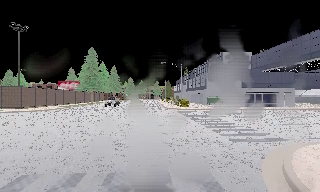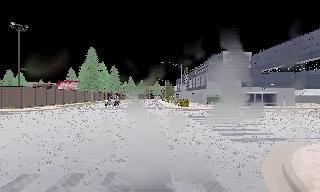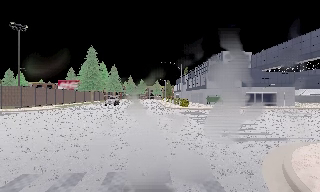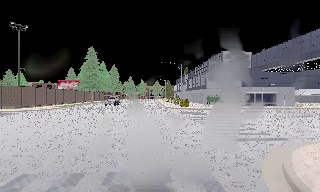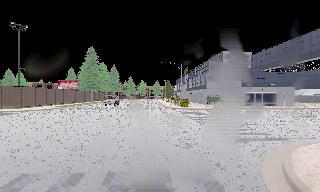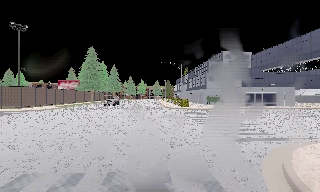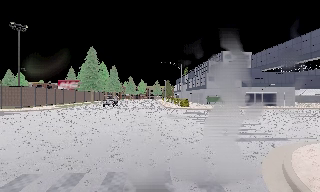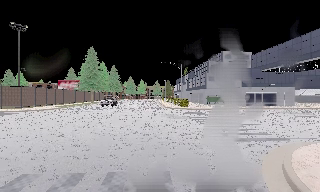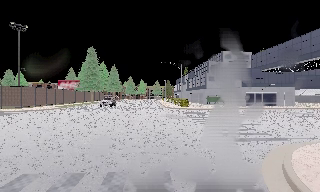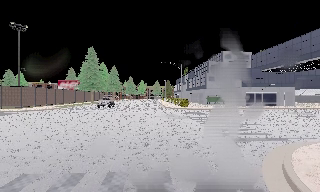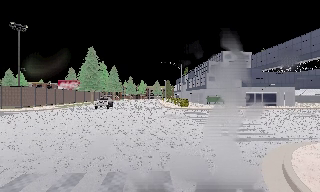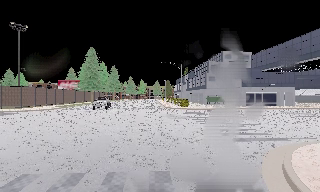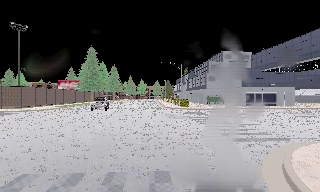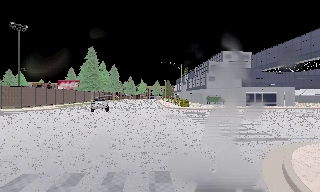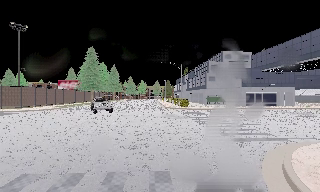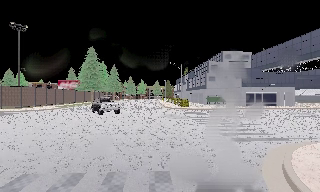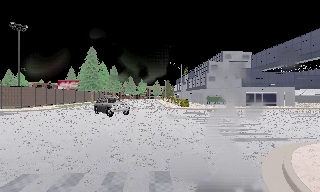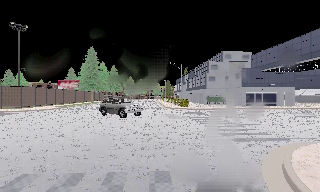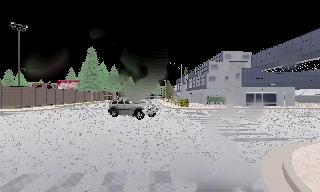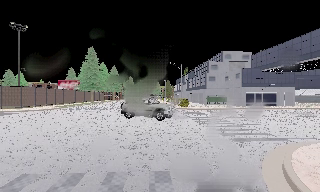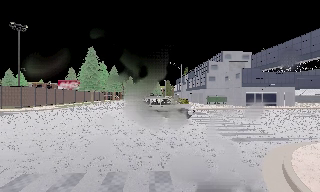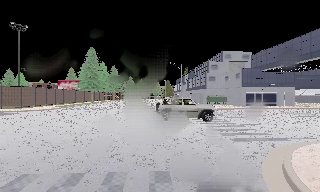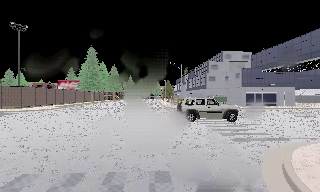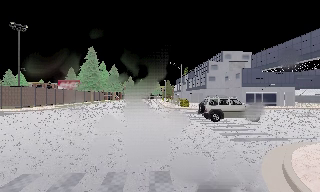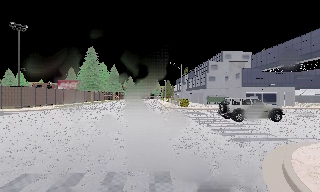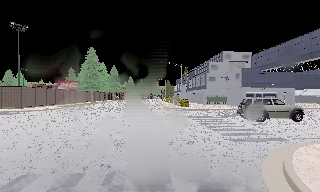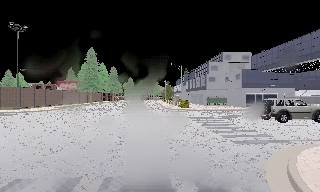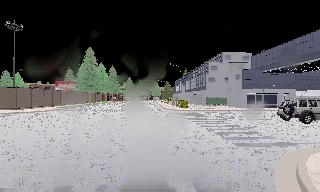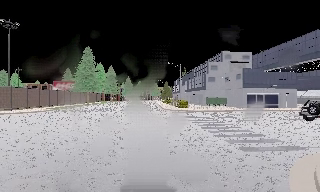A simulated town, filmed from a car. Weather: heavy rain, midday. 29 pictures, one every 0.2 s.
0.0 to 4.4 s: The camera keeps its place and its aim.
4.4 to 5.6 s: The camera travels forward, about 1 m, so what stands in front looms larger. It gains speed.
The film runs forward here.
